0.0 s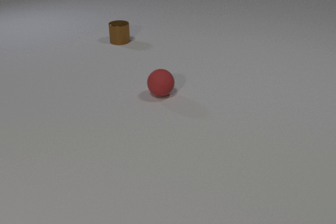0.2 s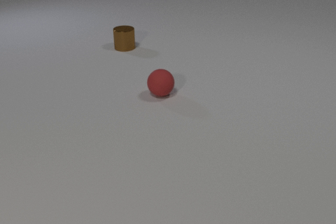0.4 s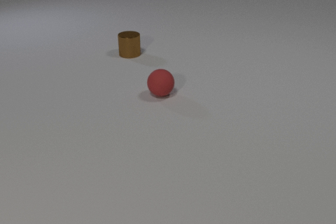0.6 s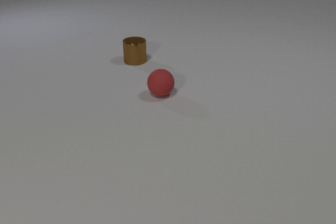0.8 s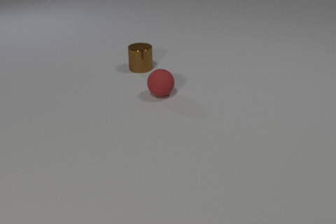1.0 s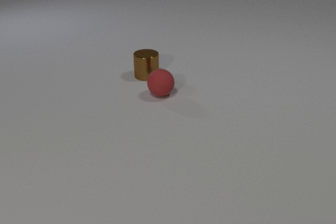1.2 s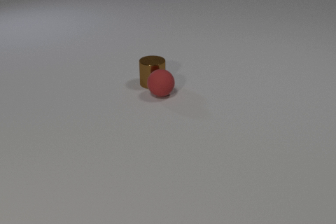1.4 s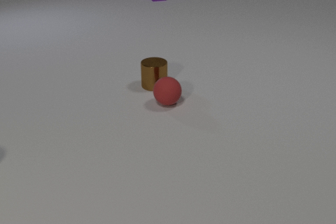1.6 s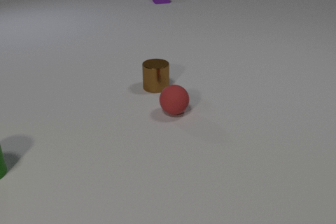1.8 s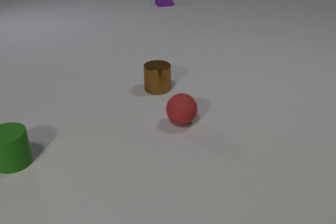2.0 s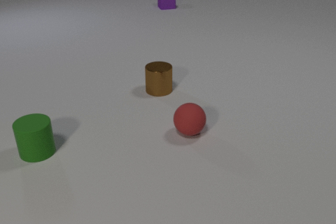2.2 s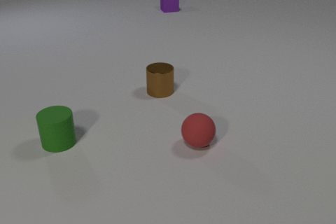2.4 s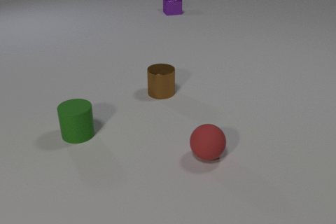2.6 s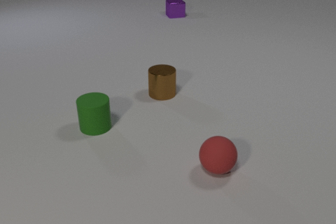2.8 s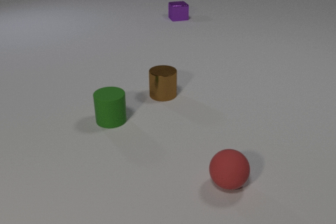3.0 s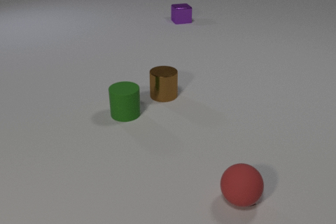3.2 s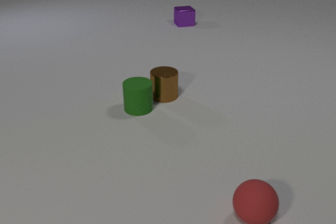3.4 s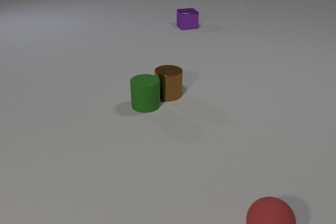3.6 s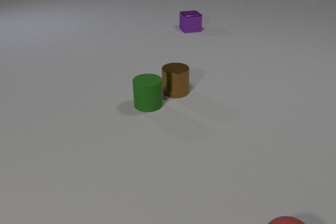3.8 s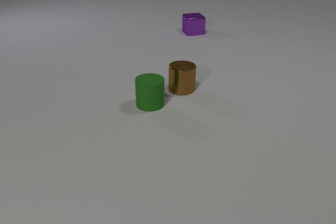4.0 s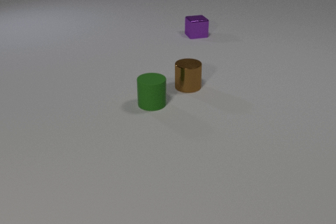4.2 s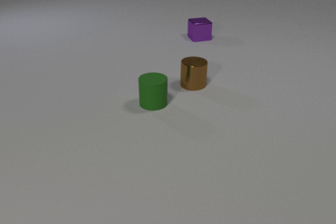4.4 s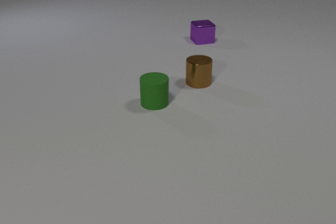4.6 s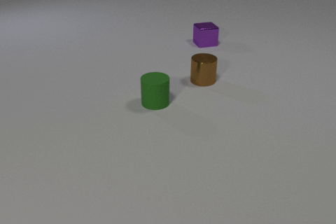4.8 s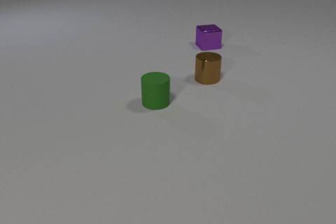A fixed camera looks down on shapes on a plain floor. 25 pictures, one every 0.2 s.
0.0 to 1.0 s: The brown metal cylinder slides toward the camera.
1.0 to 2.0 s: The brown metal cylinder slides toward the camera. The red rubber sphere rolls toward the camera. The green rubber cylinder comes in at the left edge, slides to the right. The purple metal cube comes in at the top edge, slides toward the camera. The brown metal cylinder and the red rubber sphere collide.
2.0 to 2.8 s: The brown metal cylinder slides toward the camera. The red rubber sphere rolls toward the camera and to the right. The green rubber cylinder slides to the right and away from the camera. The purple metal cube slides toward the camera.
2.8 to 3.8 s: The brown metal cylinder slides to the right and away from the camera. The red rubber sphere rolls toward the camera and to the right, leaves at the bottom edge. The green rubber cylinder slides to the right and away from the camera. The purple metal cube slides toward the camera. The brown metal cylinder and the green rubber cylinder collide.
3.8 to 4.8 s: The brown metal cylinder slides away from the camera and to the right. The purple metal cube slides toward the camera.
How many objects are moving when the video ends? 2.
How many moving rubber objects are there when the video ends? 0.
What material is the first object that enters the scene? metal.
